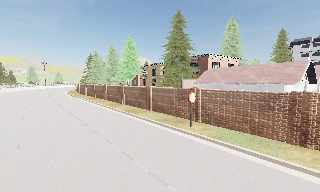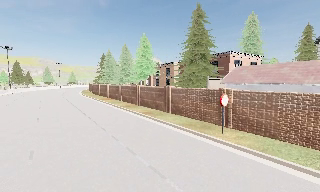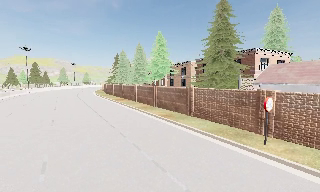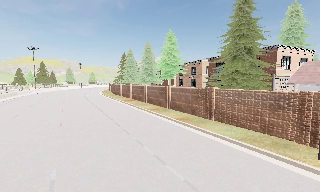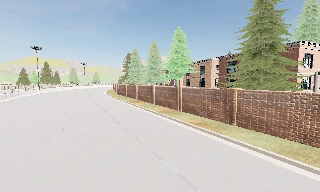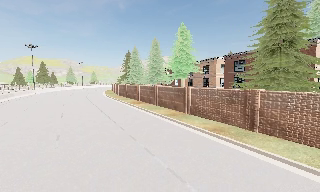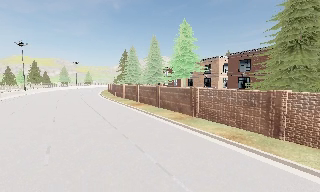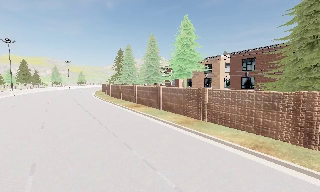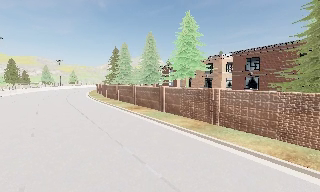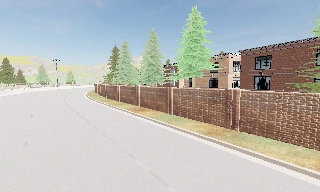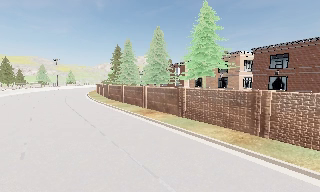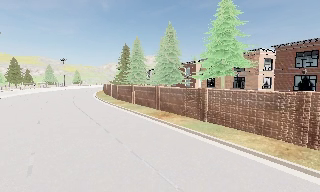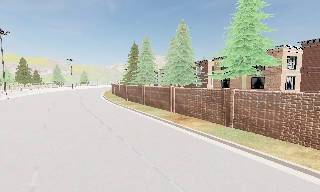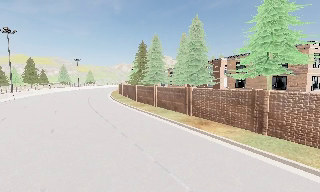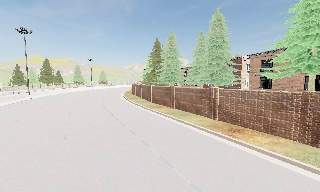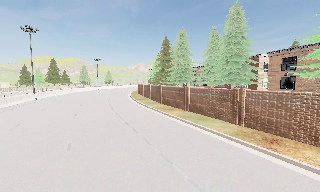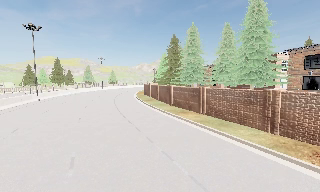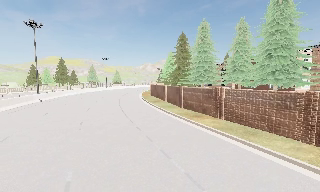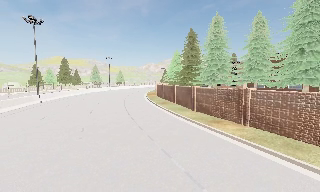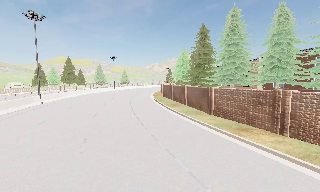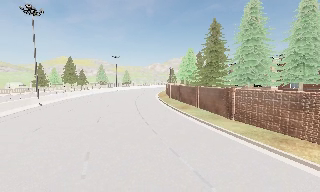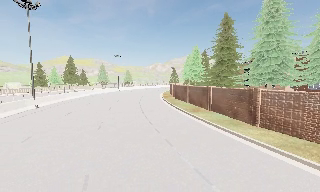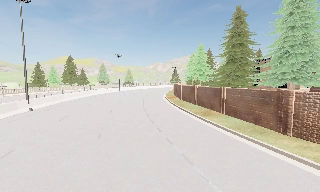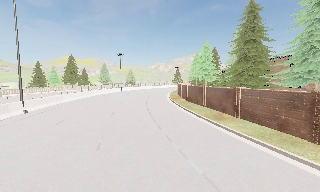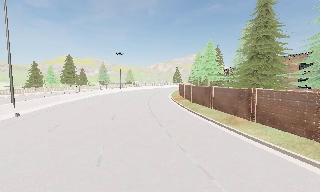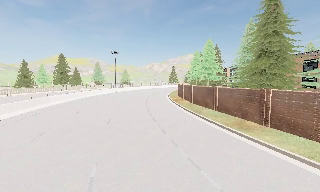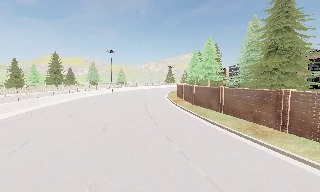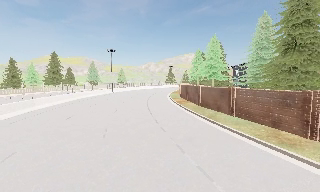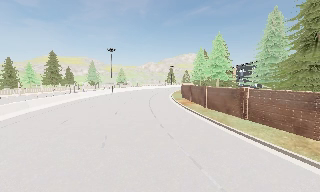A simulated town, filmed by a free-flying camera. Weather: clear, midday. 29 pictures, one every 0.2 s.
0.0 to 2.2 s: The camera travels forward and to its left, about 17 m, so what stands in front looms larger.
2.2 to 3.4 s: The camera pans to its left, which is counterclockwise from overhead, by about 10 degrees. It travels forward and to its left, about 10 m, so what stands in front looms larger.
3.4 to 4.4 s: The camera travels forward and to its left, about 10 m, so what stands in front looms larger.
4.4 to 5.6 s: The camera travels forward, about 9 m, so what stands in front looms larger.
The film runs forward here.
